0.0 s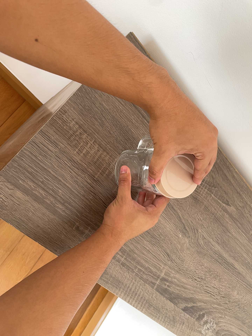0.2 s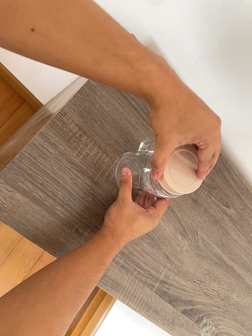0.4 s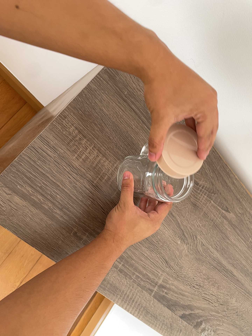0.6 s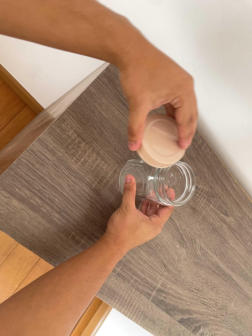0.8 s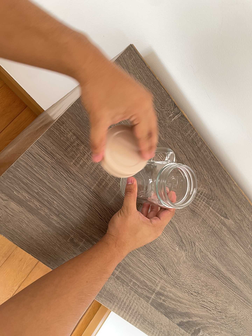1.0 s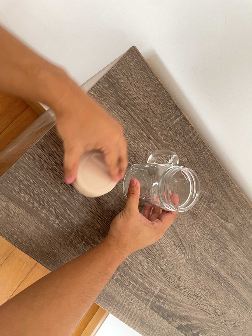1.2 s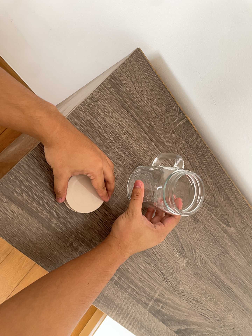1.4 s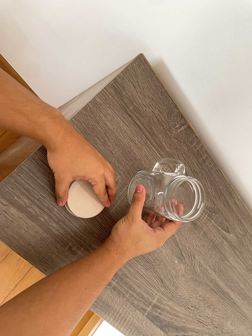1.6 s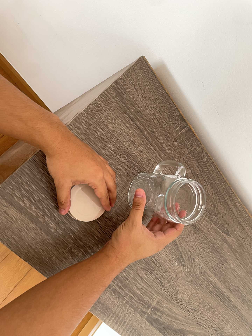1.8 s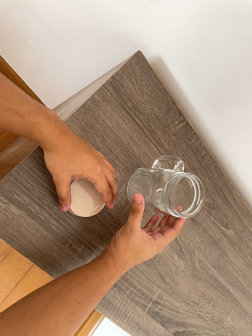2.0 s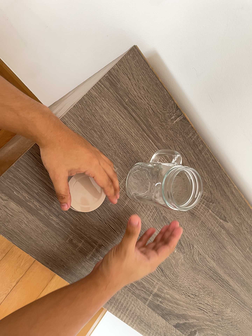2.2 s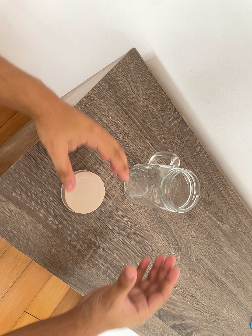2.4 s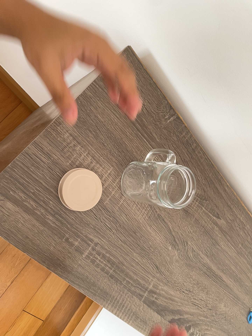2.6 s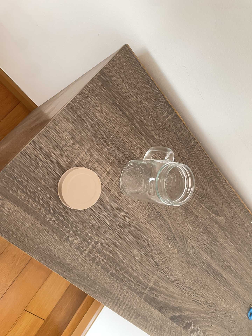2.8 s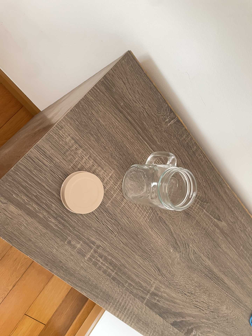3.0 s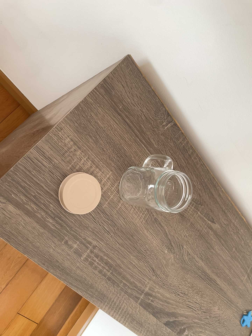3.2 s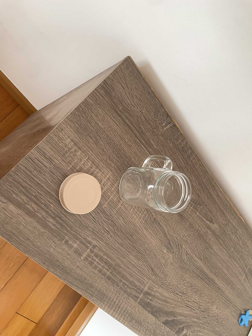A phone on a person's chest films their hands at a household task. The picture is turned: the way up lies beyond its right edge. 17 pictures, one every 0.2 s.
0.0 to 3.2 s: The camera shifts only a little, or ends up much as it began.
The film runs backward here.
